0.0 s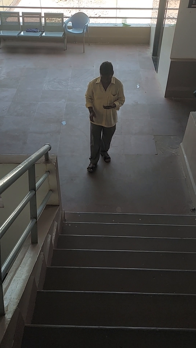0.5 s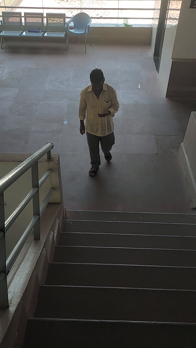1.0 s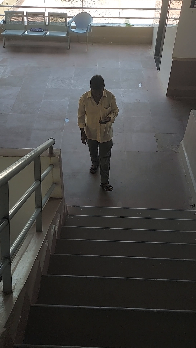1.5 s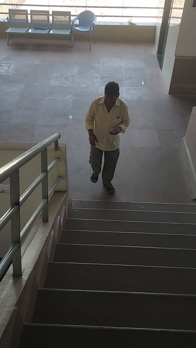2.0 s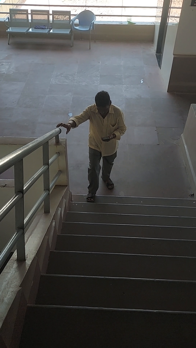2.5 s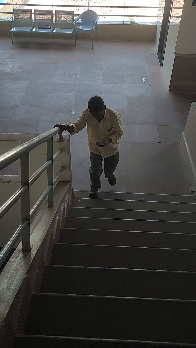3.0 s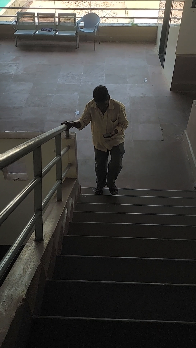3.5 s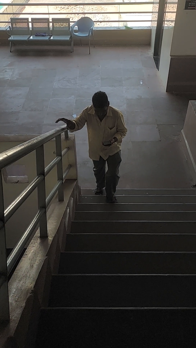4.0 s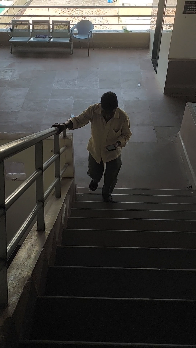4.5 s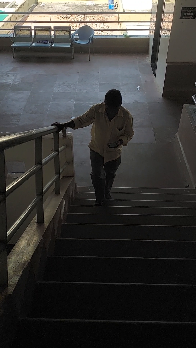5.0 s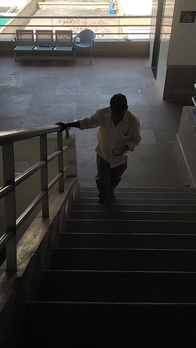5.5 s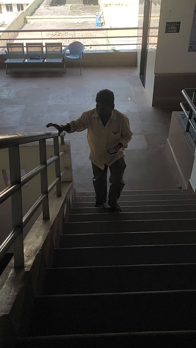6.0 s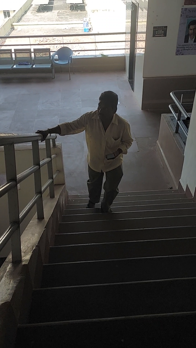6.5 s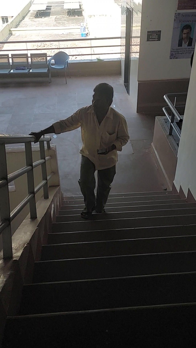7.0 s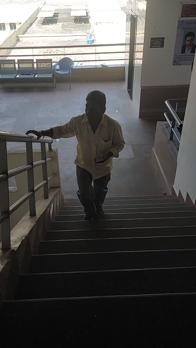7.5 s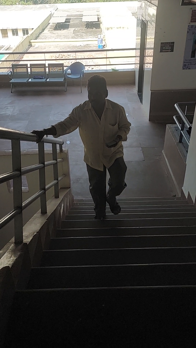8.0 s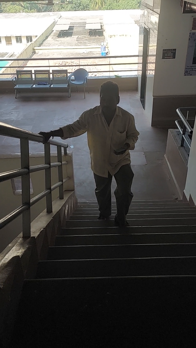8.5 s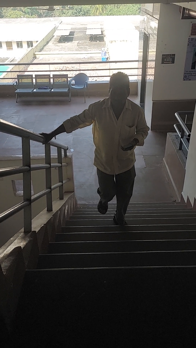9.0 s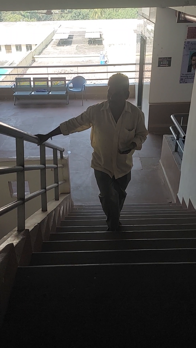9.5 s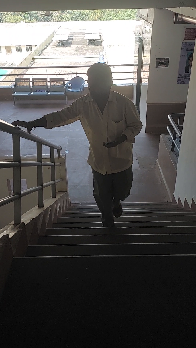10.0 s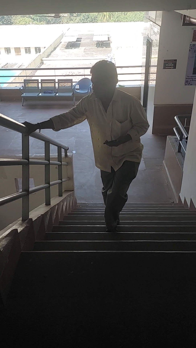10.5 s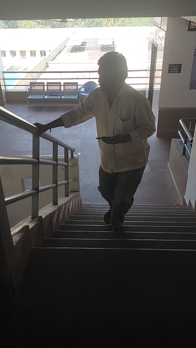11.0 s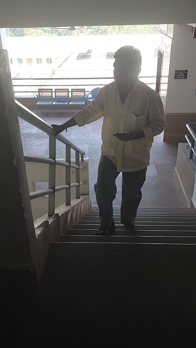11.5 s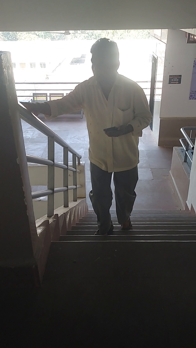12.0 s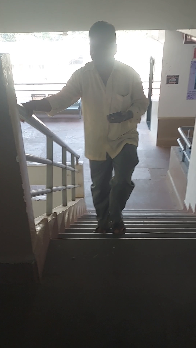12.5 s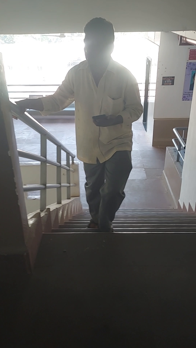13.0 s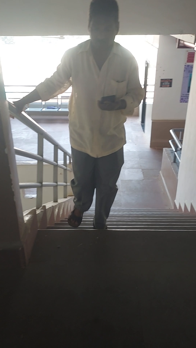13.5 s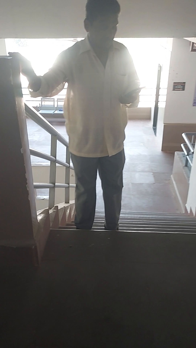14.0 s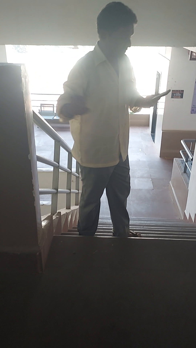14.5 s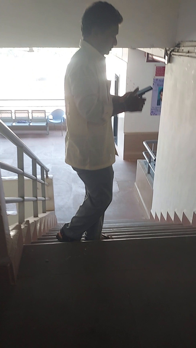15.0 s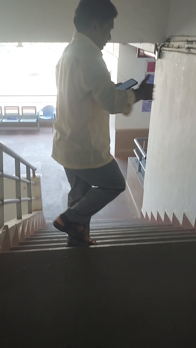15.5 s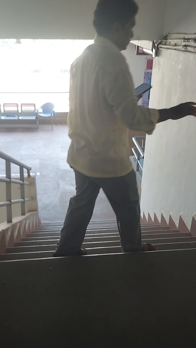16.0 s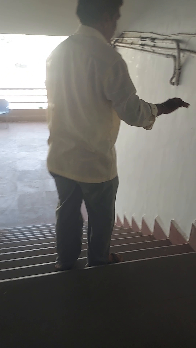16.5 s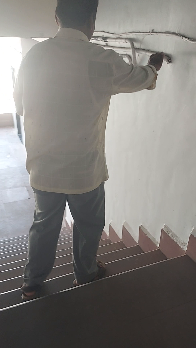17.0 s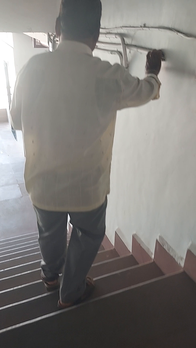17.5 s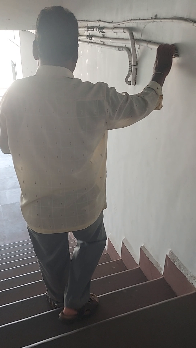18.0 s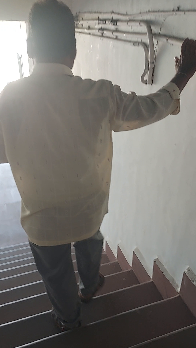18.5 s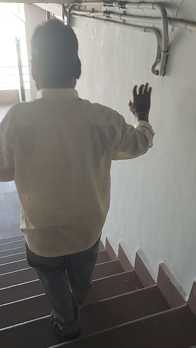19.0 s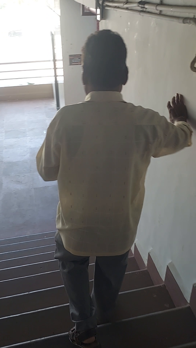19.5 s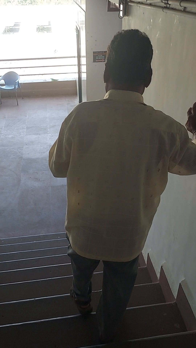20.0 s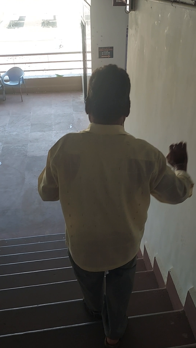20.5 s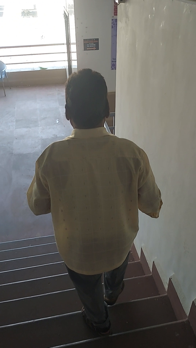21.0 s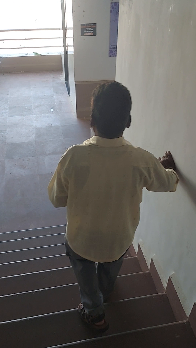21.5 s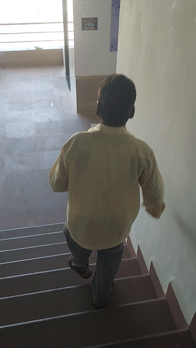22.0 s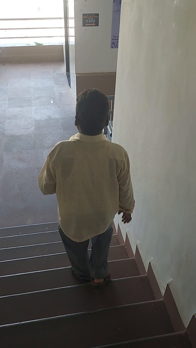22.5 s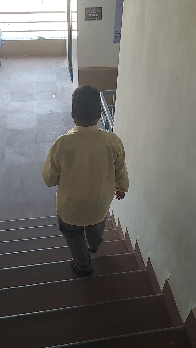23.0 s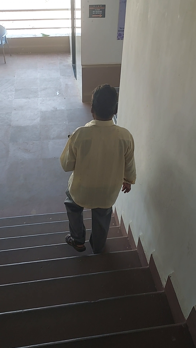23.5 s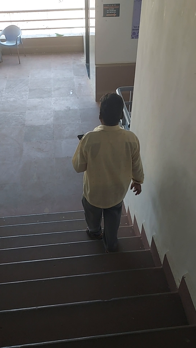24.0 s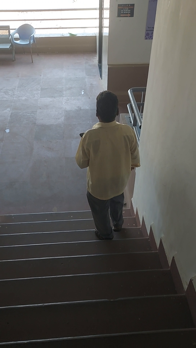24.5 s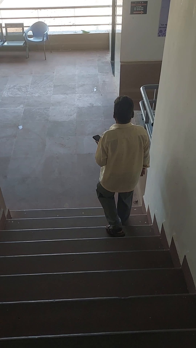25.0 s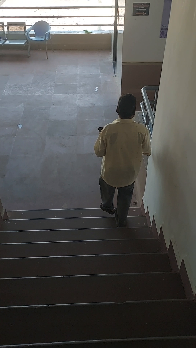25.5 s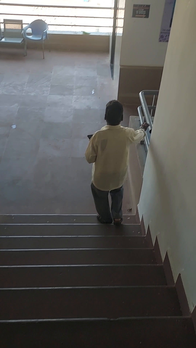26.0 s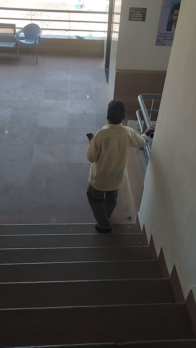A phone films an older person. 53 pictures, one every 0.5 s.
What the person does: Climbing stairs.
